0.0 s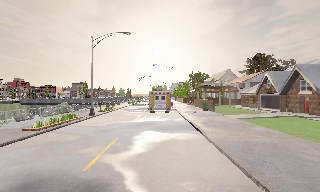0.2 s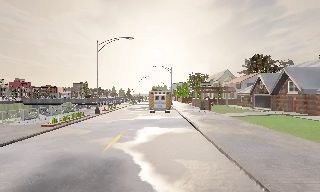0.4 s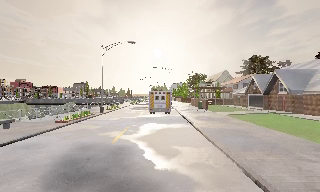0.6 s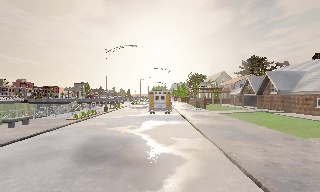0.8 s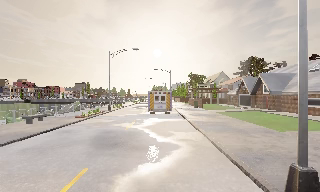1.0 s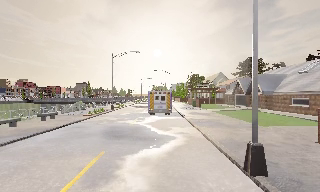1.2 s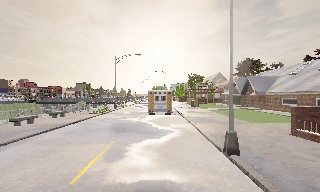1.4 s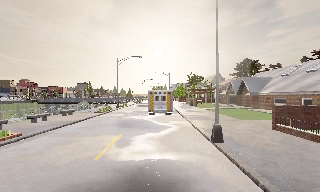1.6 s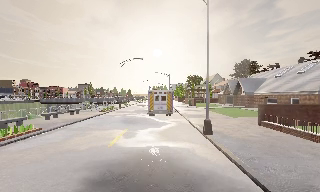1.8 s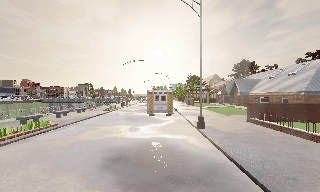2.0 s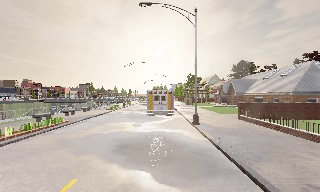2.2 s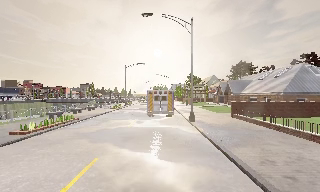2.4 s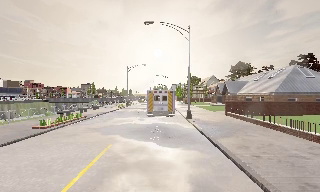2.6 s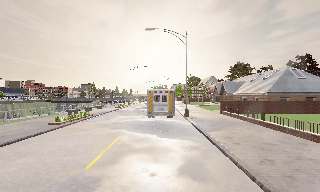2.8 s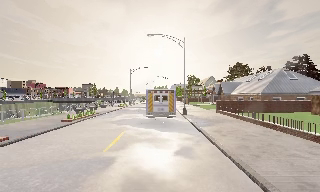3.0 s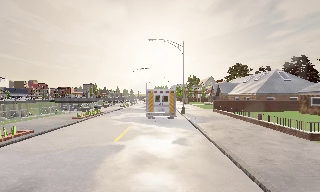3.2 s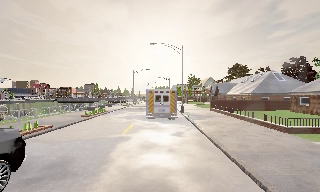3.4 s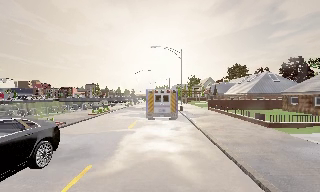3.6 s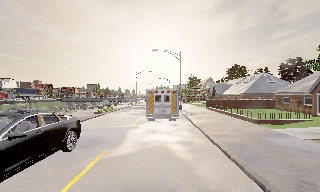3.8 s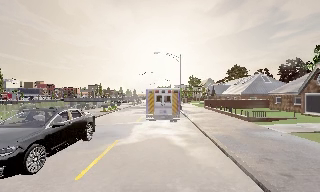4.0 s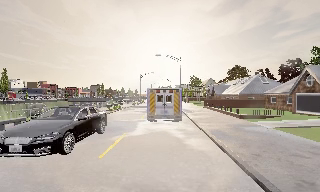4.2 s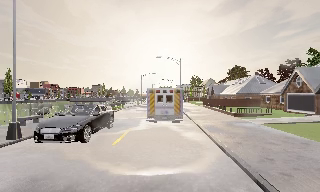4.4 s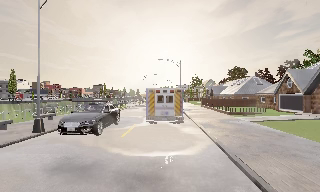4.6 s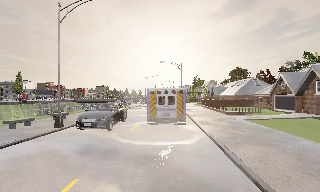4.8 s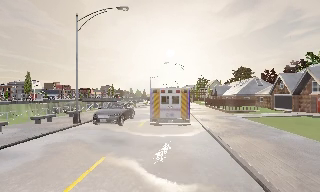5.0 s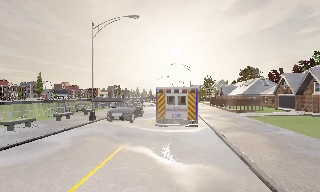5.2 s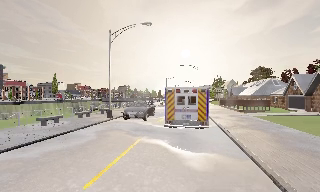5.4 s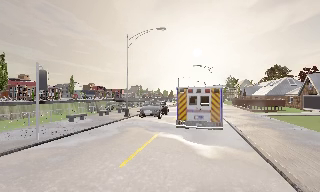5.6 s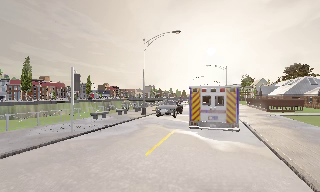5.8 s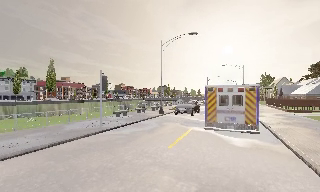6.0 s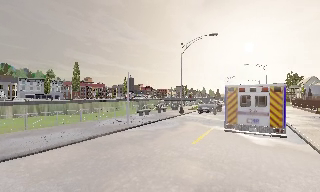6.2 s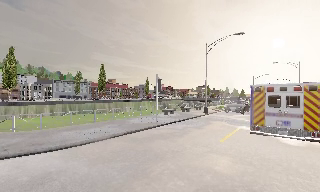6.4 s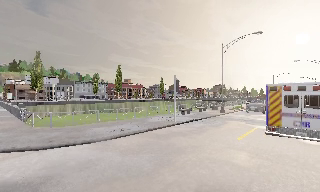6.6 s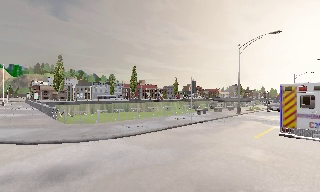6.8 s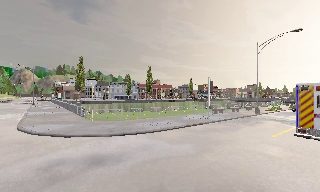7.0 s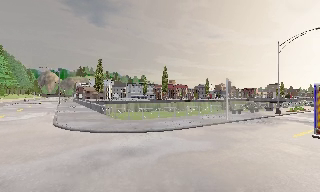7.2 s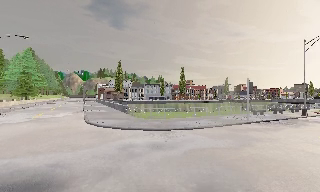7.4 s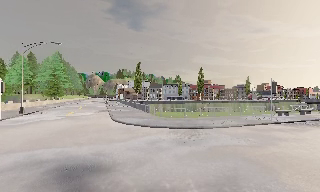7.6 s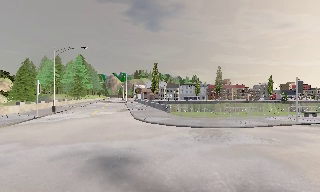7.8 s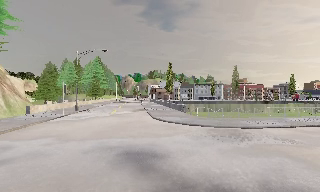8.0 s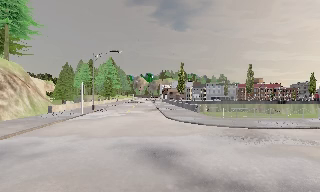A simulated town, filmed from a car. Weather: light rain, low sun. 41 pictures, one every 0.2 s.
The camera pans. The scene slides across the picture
to the right.
The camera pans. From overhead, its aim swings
counterclockwise.
0.0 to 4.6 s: The camera travels backward, about 30 m, so what stands in front gets smaller.
4.6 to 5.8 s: The camera swings to its left by about 20 degrees, and the scene slides to the right. It travels backward, about 6 m, so what stands in front gets smaller.
5.8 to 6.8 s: The camera pans to its left, which is counterclockwise from overhead, by about 30 degrees. It travels backward and to its left, about 3.5 m, so what stands in front gets smaller.
6.8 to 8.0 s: The camera swings to its left by about 30 degrees, and the scene slides to the right. It travels backward and to its left, about 3.5 m. It loses speed.
The film runs backward here.
